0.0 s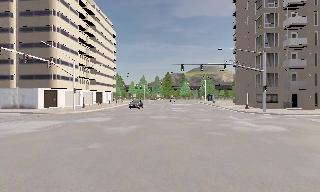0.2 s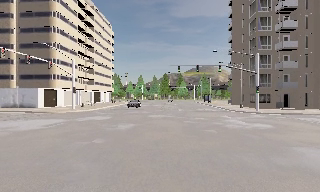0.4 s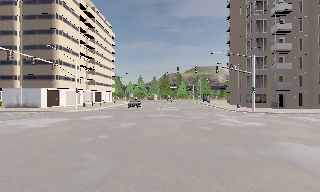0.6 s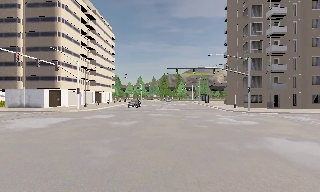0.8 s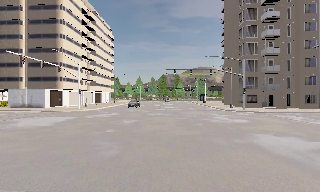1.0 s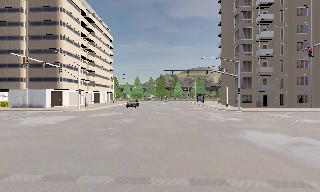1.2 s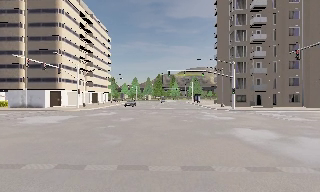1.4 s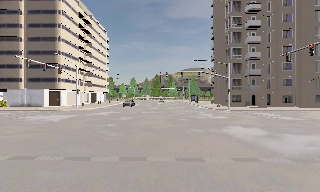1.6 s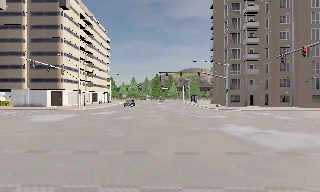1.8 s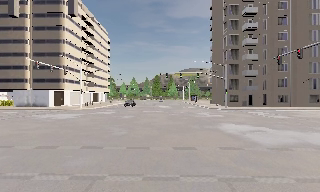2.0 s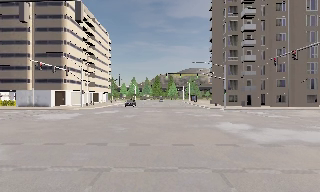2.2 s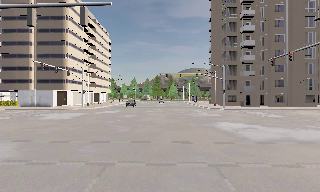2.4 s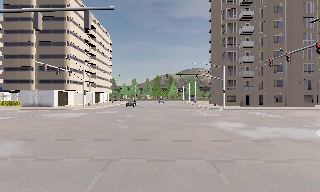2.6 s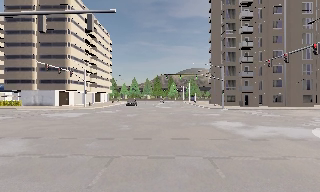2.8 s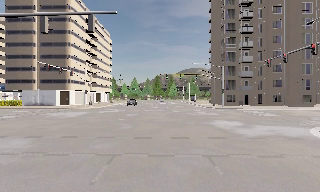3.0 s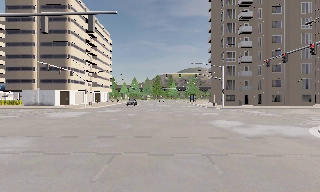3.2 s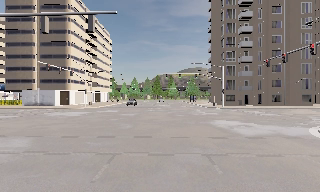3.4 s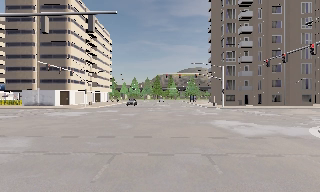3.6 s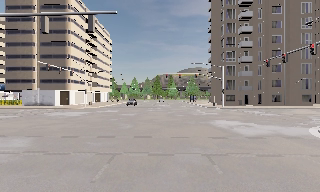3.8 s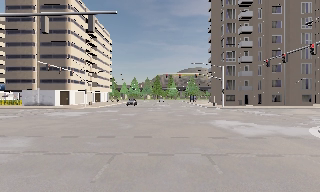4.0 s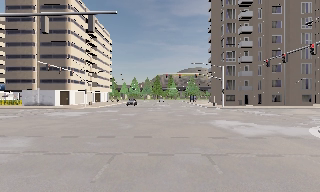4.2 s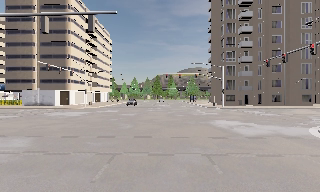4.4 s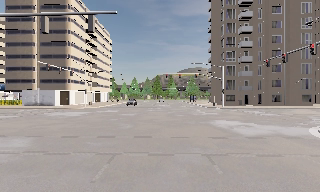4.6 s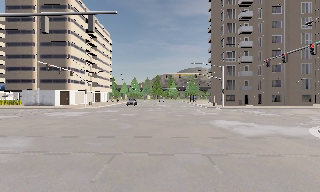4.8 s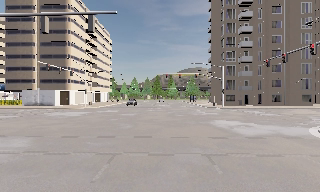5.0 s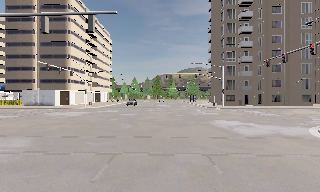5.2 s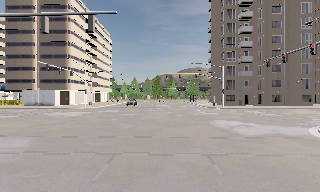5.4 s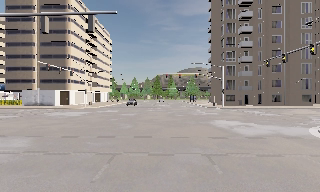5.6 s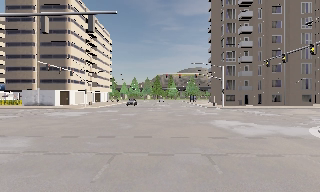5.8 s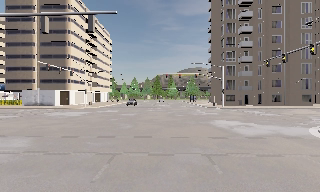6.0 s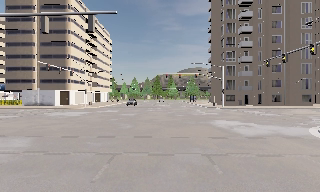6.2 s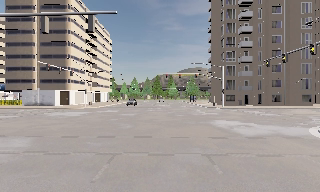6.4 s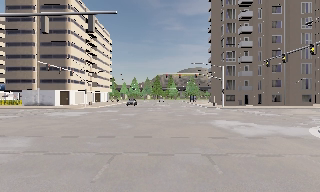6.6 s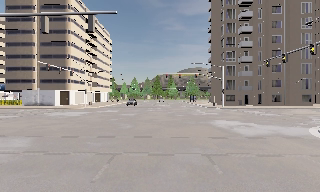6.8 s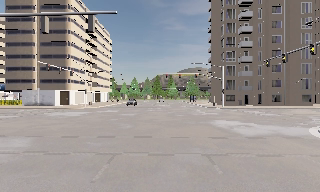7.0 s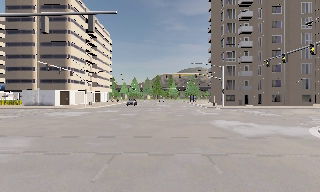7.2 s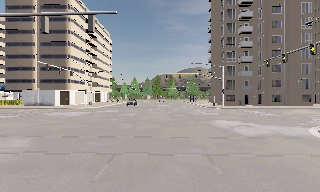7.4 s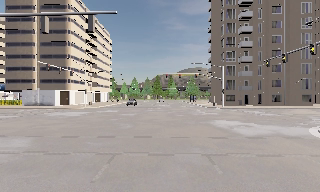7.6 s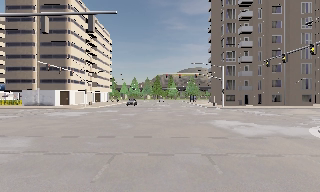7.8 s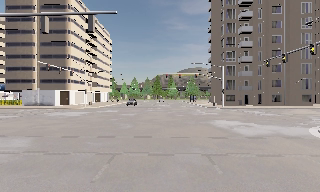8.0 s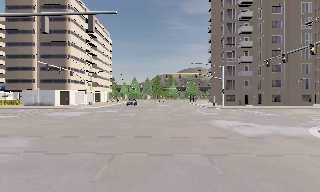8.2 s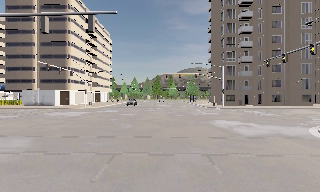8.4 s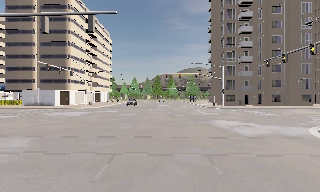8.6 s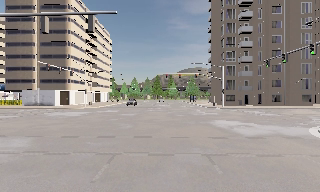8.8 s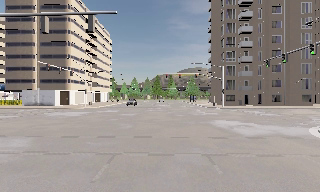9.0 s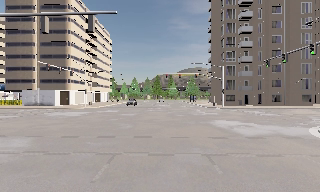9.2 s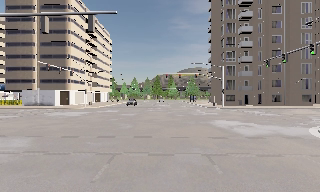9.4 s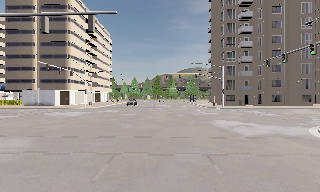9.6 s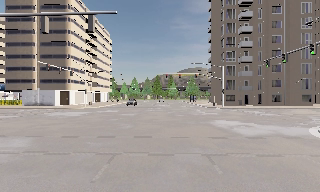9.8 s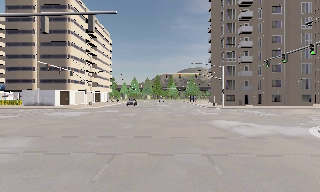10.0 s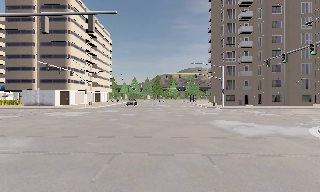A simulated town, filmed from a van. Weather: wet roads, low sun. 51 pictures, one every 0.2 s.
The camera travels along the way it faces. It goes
backward.
0.0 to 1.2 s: The camera travels backward, about 5 m, so what stands in front gets smaller.
1.2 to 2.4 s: The camera travels backward, about 3 m, so what stands in front gets smaller. It loses speed.
2.4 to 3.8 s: The camera shifts only a little, or ends up much as it began.
3.8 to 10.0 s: The camera keeps its place and its aim.
The film runs backward here.
